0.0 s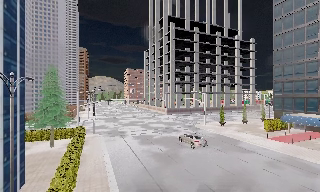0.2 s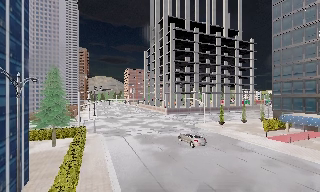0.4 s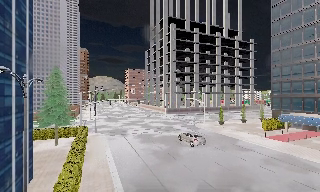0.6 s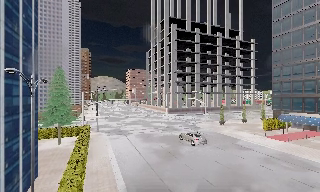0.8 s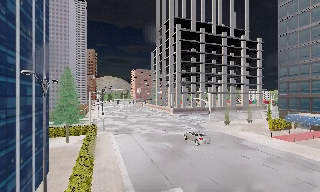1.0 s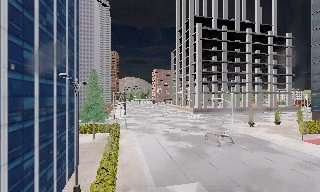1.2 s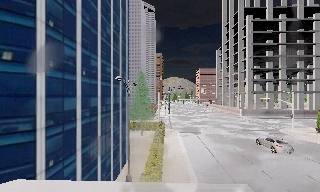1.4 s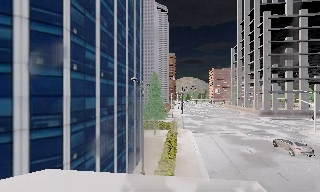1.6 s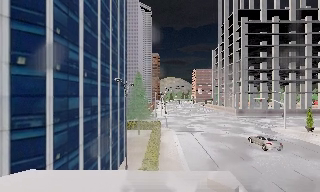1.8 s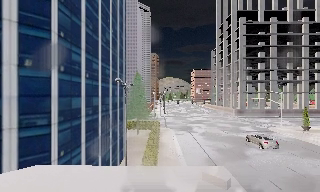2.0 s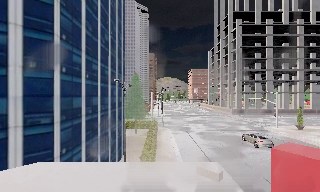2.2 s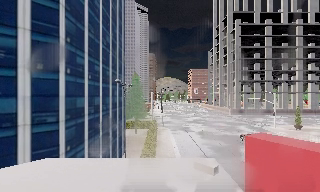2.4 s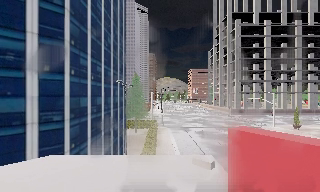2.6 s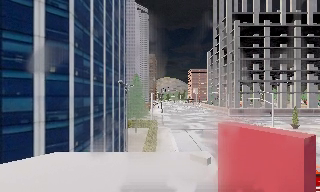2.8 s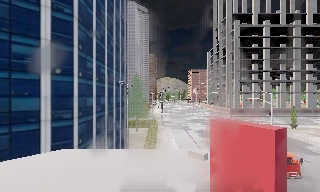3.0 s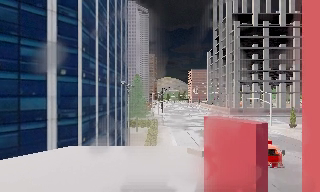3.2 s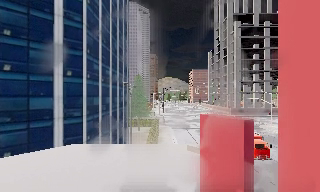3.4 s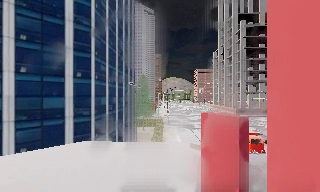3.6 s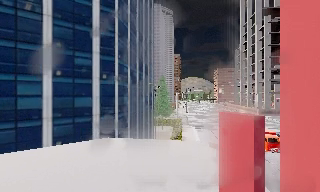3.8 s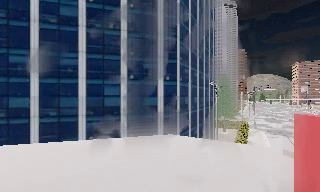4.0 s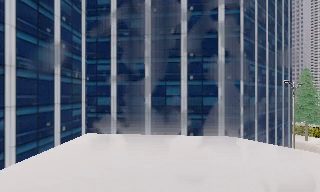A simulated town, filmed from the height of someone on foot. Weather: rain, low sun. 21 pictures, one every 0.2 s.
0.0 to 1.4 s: The camera swings to its left by about 30 degrees, and the scene slides to the right. It travels backward, about 2.5 m, so what stands in front gets smaller.
1.4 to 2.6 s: The camera travels backward, about 2 m, so what stands in front gets smaller.
2.6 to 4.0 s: The camera swings to its left by about 50 degrees, and the scene slides to the right. It travels backward, about 2.5 m.
The film runs backward here.
